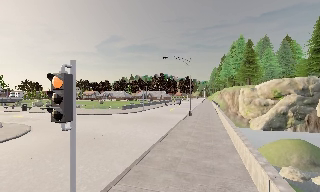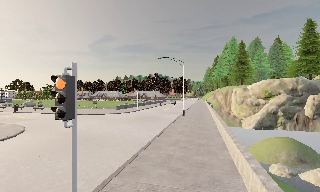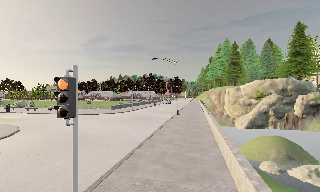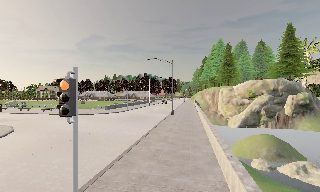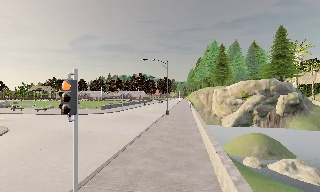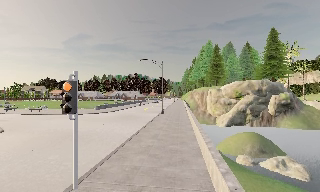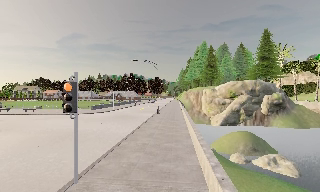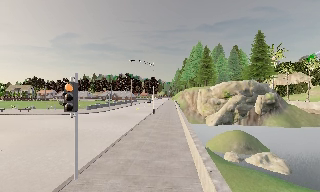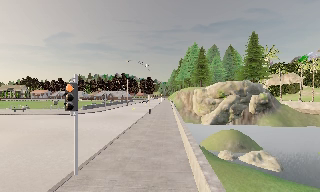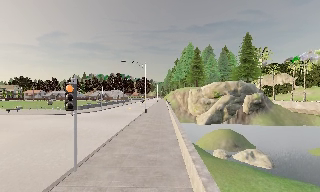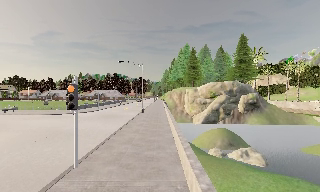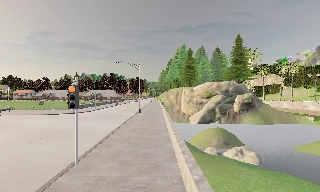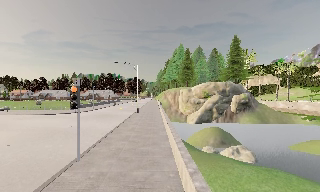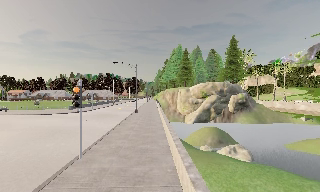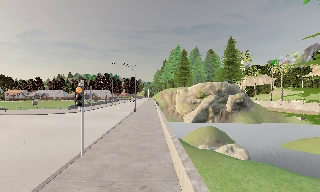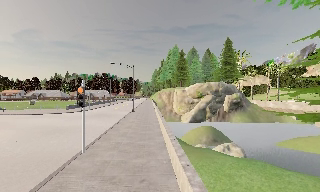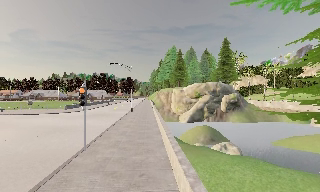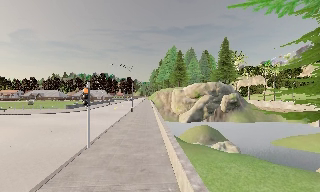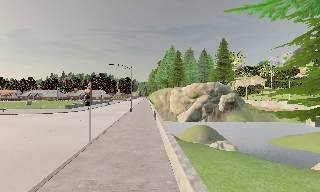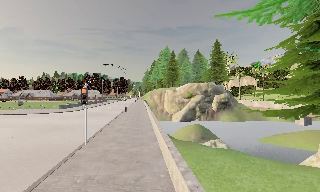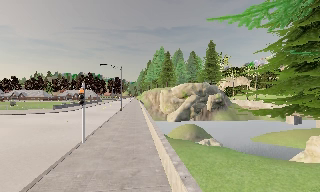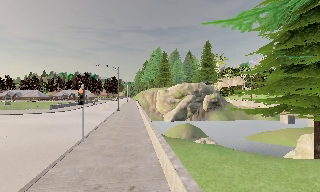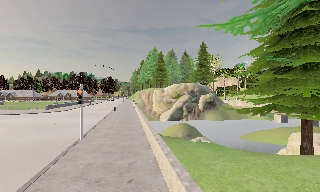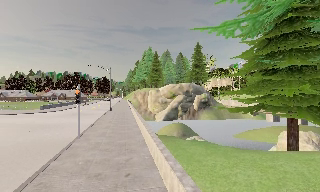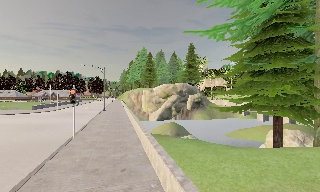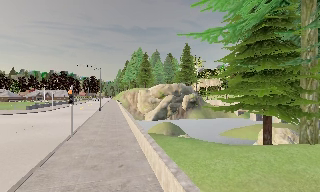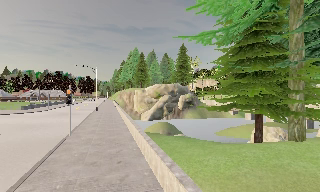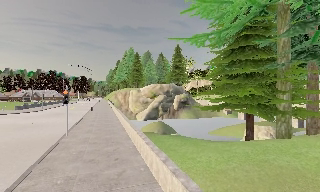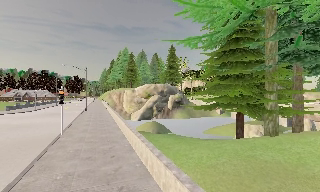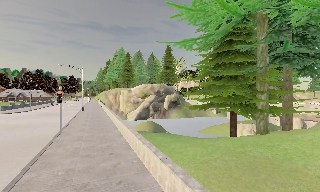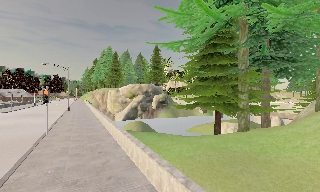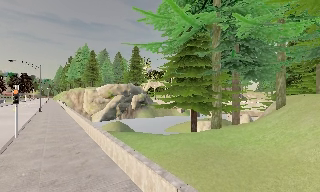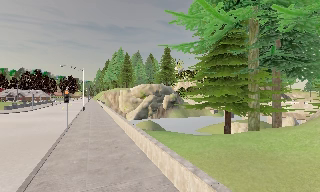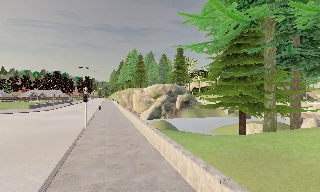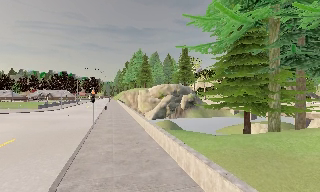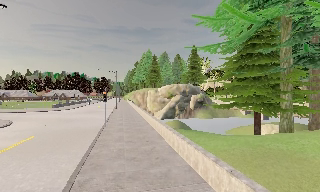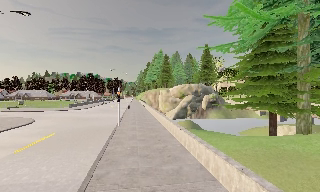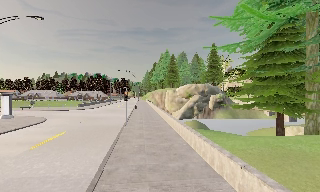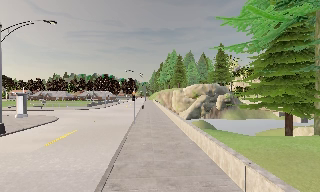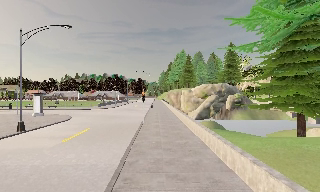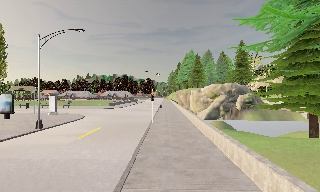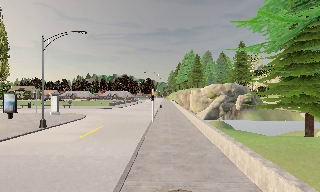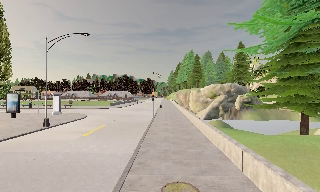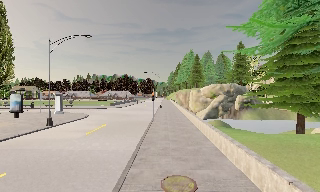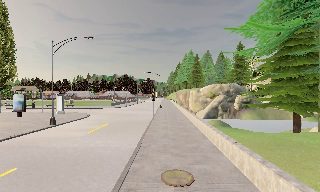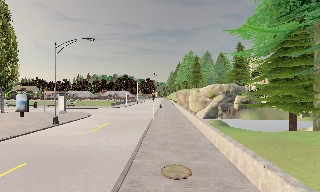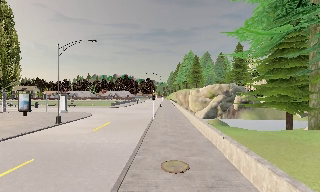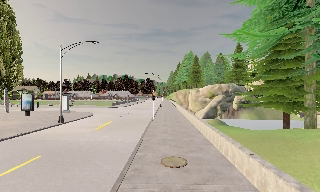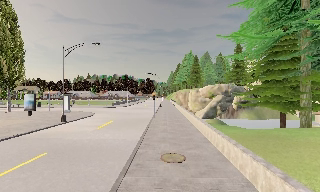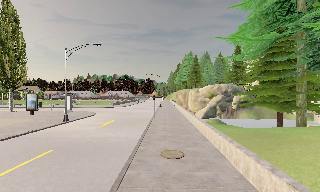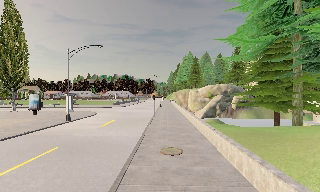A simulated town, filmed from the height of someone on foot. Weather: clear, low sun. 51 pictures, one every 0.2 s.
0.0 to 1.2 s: The camera swings to its right by about 10 degrees, and the scene slides to the left. It travels backward, about 2 m, so what stands in front gets smaller.
1.2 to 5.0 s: The camera pans to its right, which is clockwise from overhead, by about 20 degrees. It travels backward, about 7 m, so what stands in front gets smaller.
5.0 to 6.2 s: The scene slides to the left, as the camera pans about 20 degrees to its right. It travels backward, about 2 m, so what stands in front gets smaller.
6.2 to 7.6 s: The scene slides to the right, as the camera pans about 30 degrees to its left. It travels backward, about 2 m, so what stands in front gets smaller.
7.6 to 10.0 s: The camera travels backward, about 4.5 m, so what stands in front gets smaller.
The film runs backward here.
